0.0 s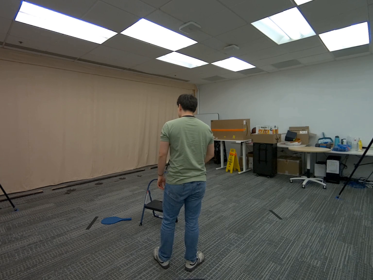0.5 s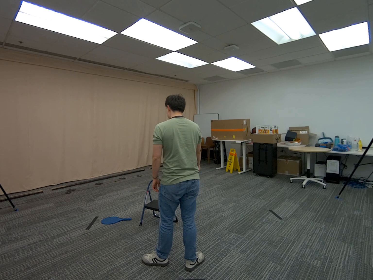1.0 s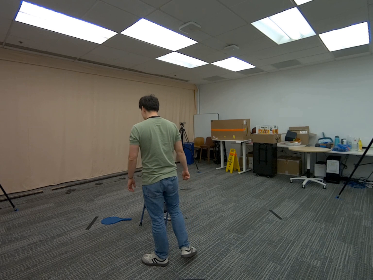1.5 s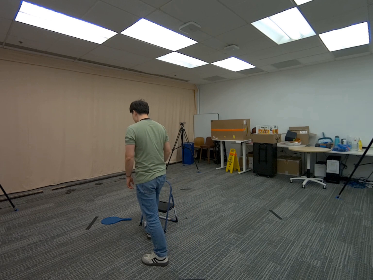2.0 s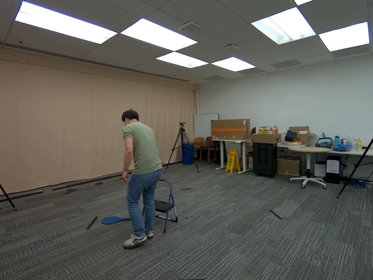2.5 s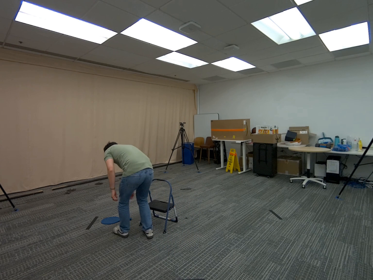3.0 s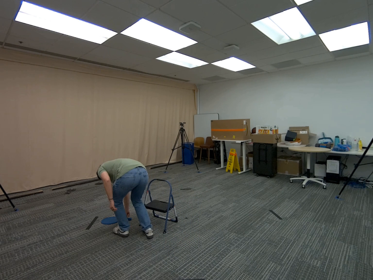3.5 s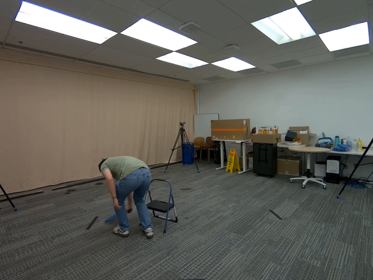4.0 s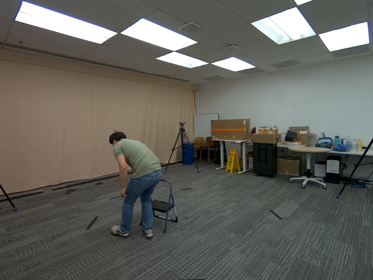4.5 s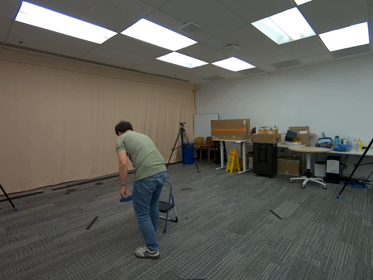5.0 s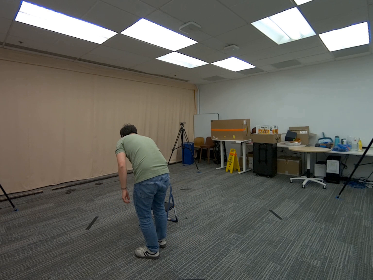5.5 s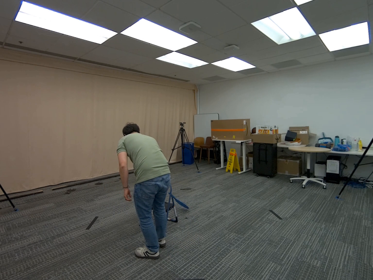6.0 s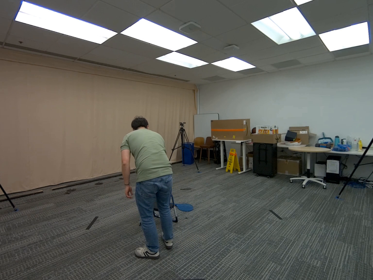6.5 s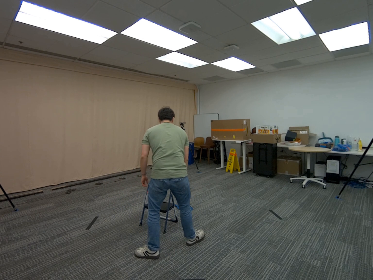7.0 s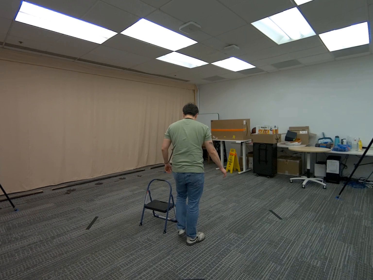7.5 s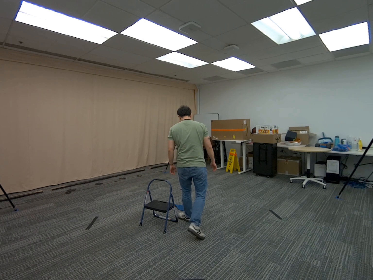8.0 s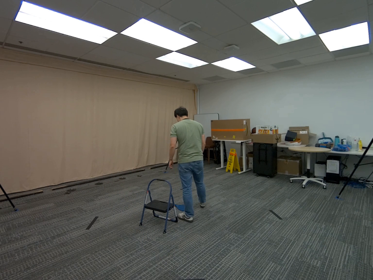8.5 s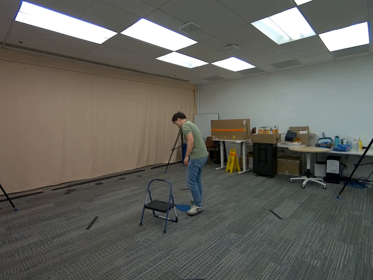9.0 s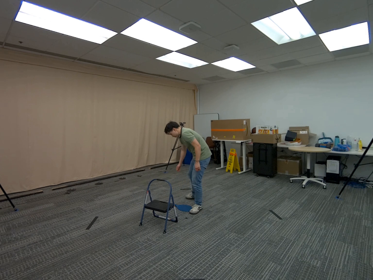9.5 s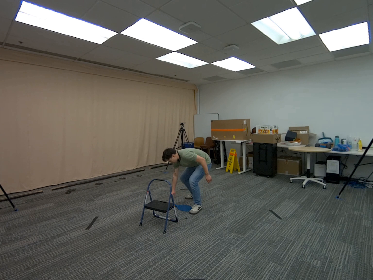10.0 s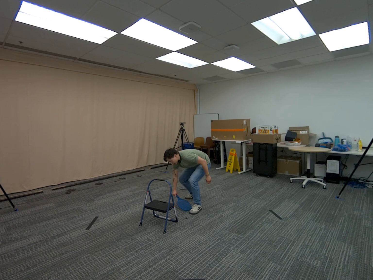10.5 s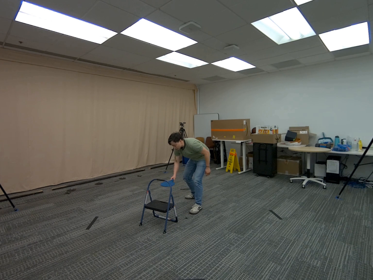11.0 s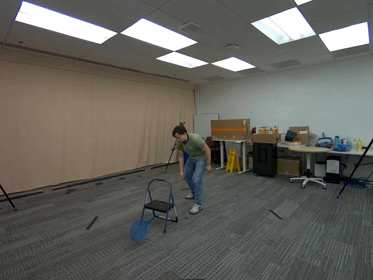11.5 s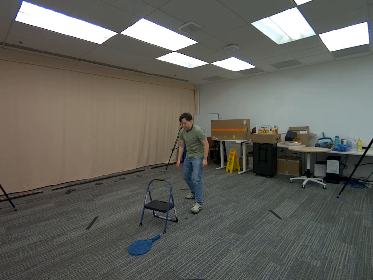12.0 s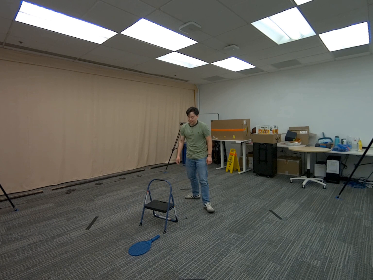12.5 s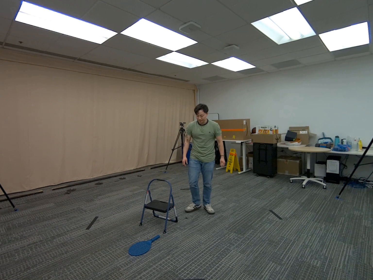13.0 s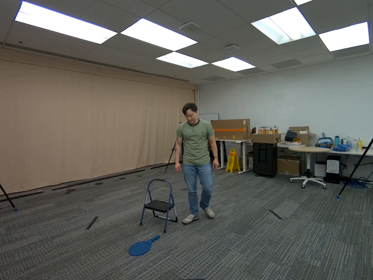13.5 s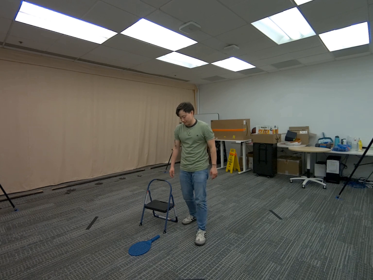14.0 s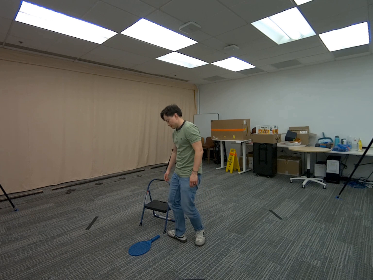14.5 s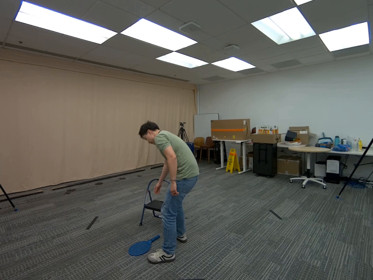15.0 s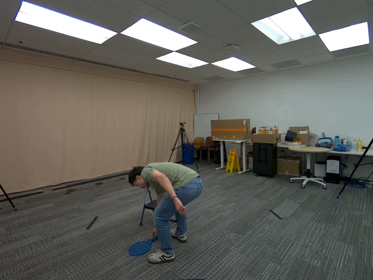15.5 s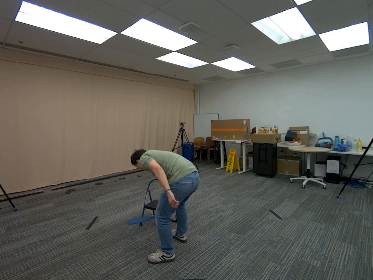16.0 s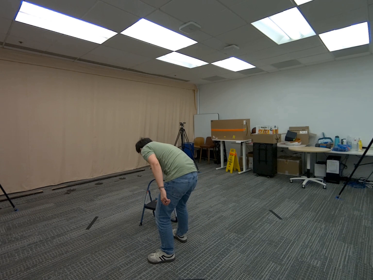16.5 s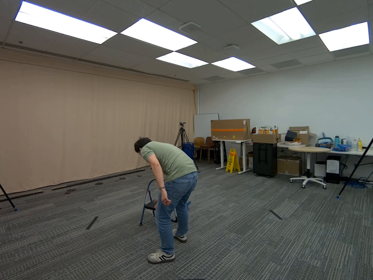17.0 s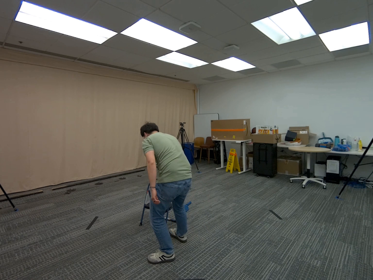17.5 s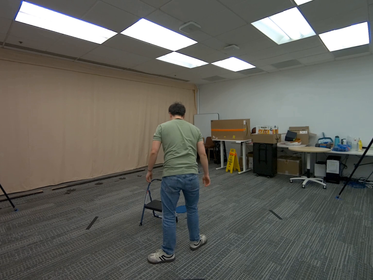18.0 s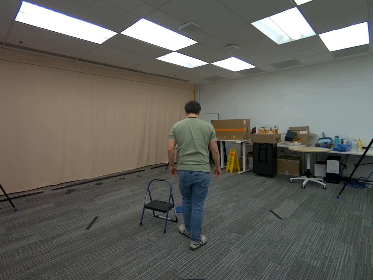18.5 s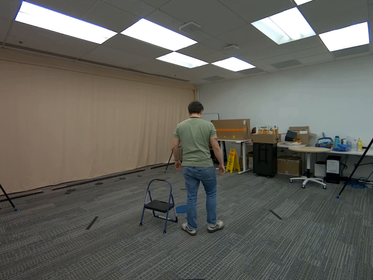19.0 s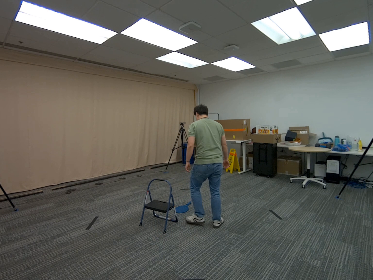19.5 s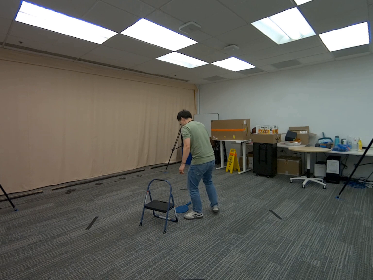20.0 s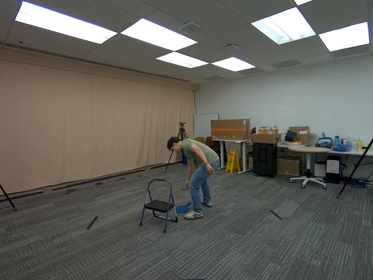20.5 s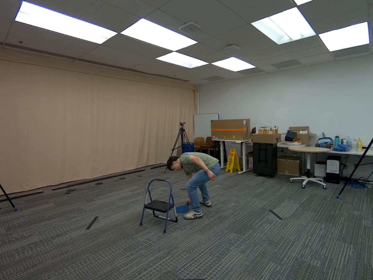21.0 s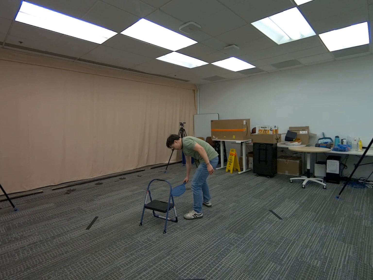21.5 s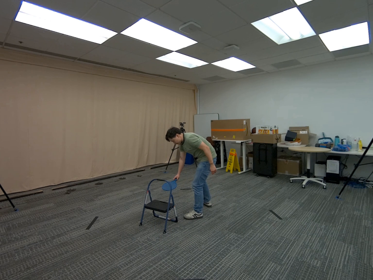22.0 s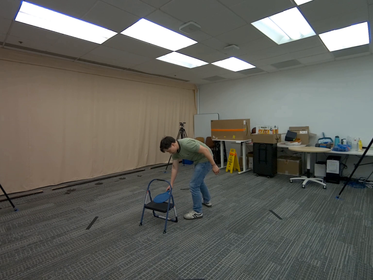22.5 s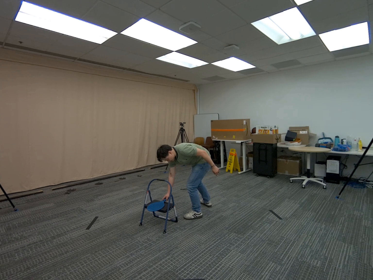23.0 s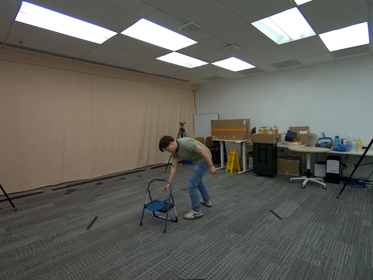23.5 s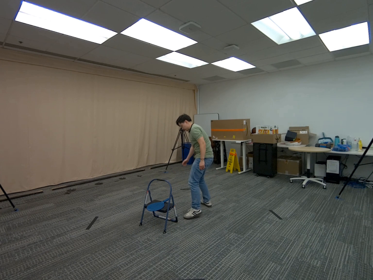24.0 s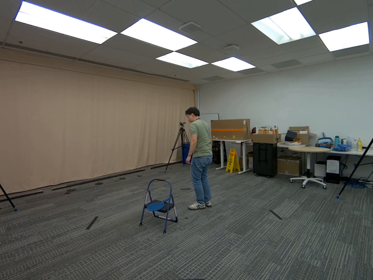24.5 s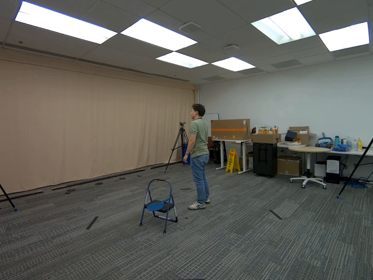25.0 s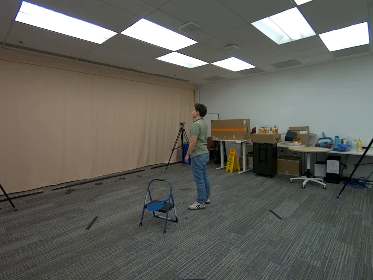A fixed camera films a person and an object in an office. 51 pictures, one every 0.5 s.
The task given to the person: Walk to the tennis racket on the ground and pick it up with your right hand. Walk to the step ladder and toss the racket through the opening in the ladder. Move to the other side, retrieve the racket, and toss it through the opening again. When you are finished, pick up the racket with your right hand and place it on top of the step ladder.
